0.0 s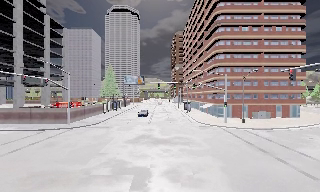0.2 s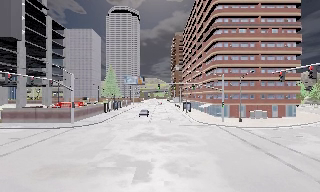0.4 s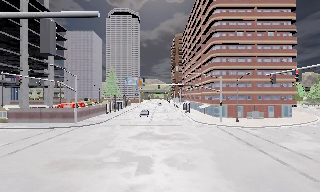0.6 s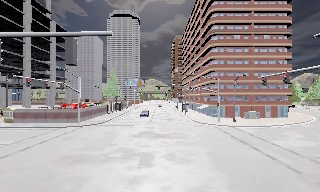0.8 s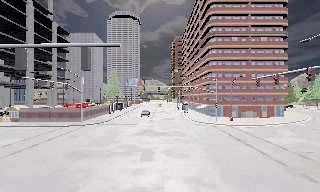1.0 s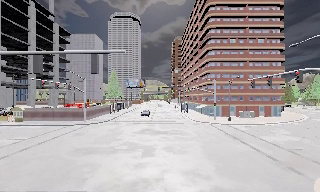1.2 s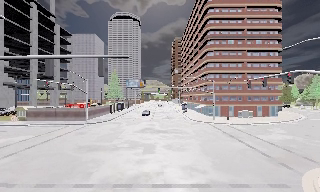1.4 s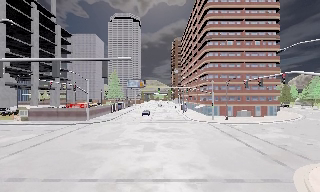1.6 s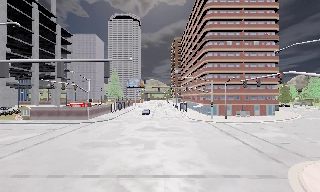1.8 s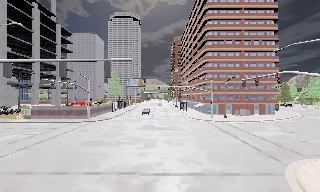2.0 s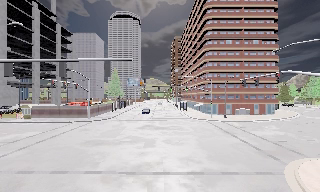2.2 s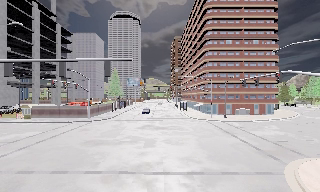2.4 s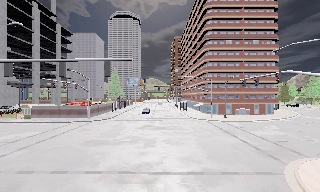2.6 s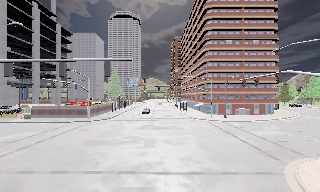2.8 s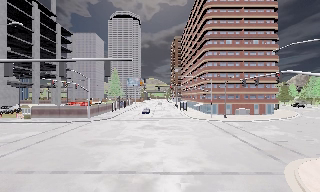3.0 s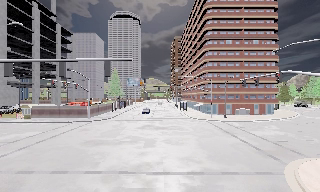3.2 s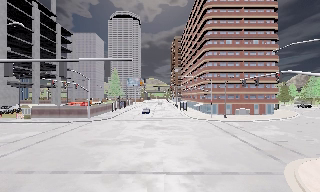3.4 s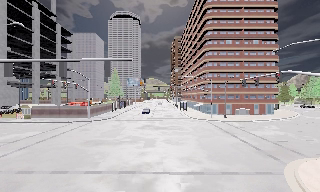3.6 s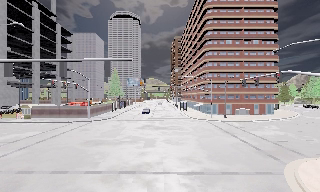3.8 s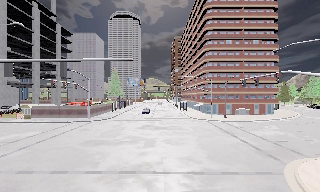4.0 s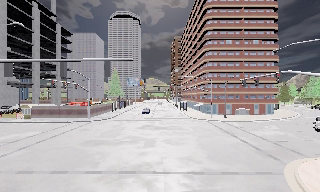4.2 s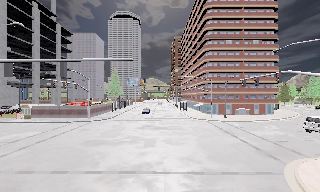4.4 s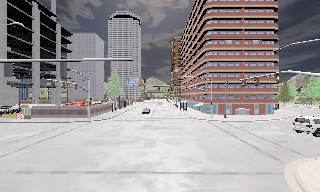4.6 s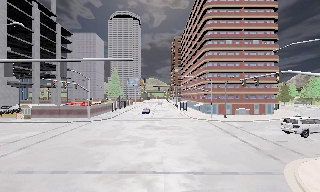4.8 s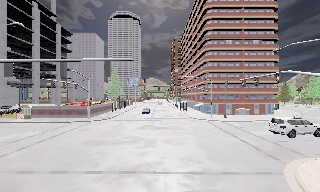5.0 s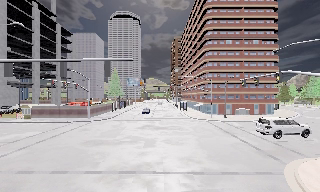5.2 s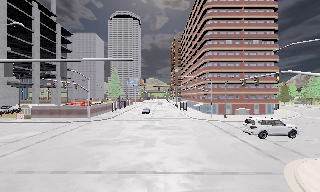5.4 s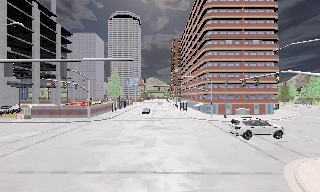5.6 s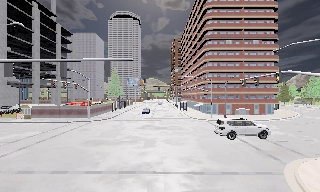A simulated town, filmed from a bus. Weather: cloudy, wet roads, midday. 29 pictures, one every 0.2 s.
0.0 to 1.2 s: The camera travels backward, about 6 m, so what stands in front gets smaller.
1.2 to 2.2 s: The camera travels backward, about 1 m, so what stands in front gets smaller. It loses speed.
2.2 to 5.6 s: The camera keeps its place and its aim.
The film runs backward here.
